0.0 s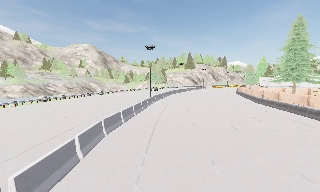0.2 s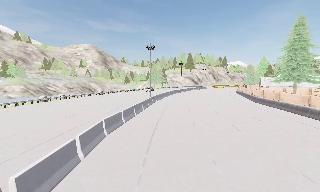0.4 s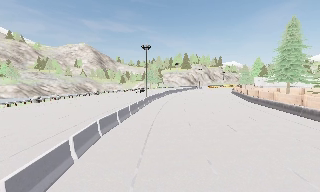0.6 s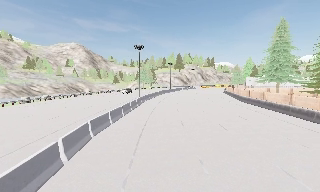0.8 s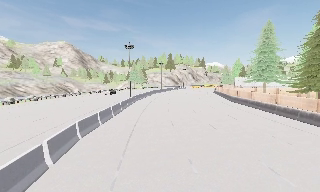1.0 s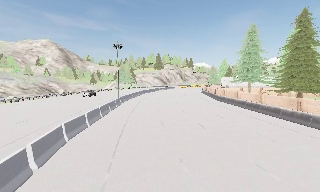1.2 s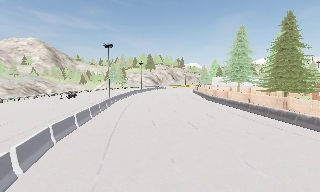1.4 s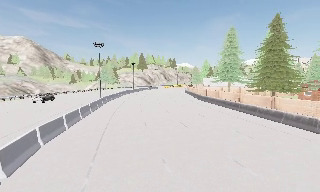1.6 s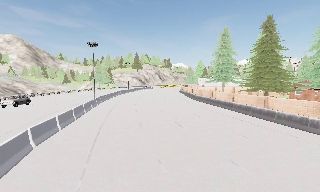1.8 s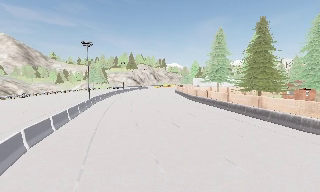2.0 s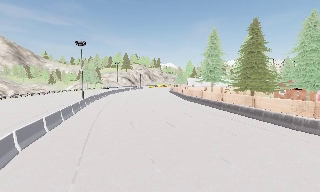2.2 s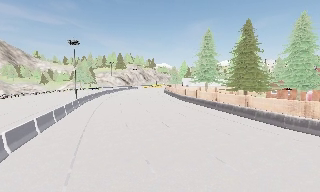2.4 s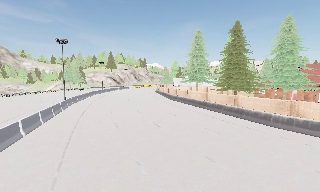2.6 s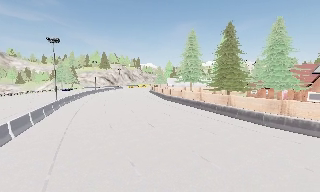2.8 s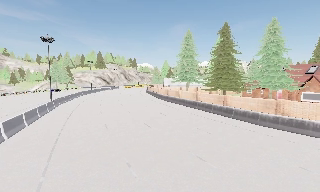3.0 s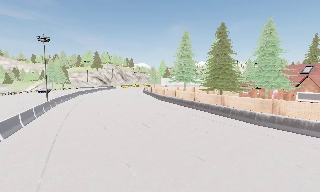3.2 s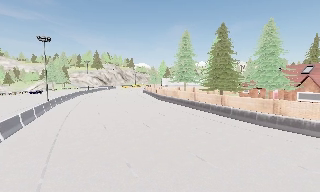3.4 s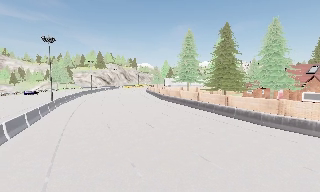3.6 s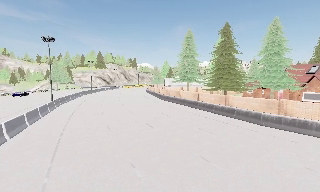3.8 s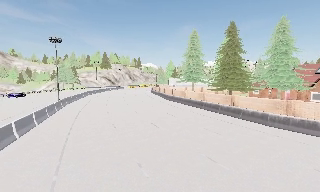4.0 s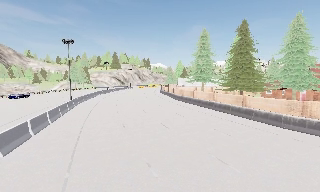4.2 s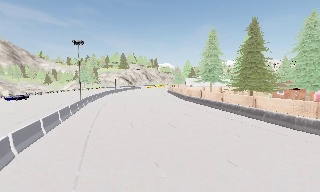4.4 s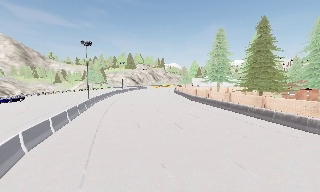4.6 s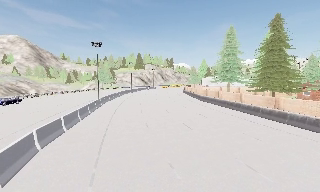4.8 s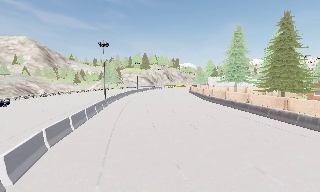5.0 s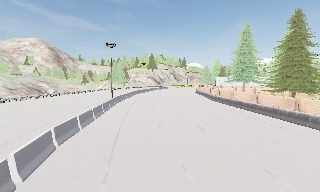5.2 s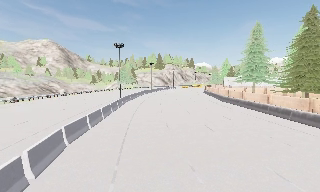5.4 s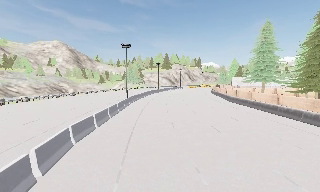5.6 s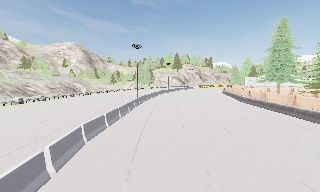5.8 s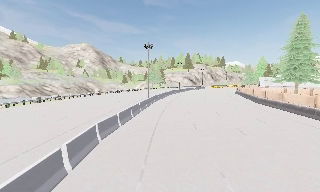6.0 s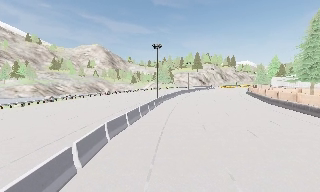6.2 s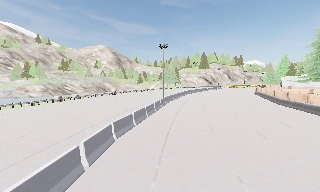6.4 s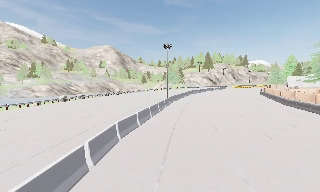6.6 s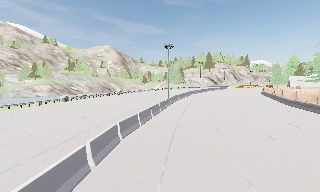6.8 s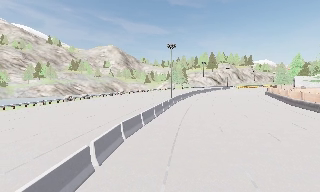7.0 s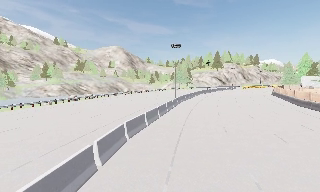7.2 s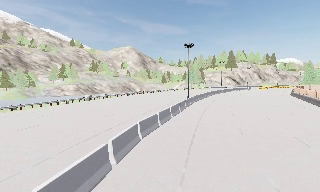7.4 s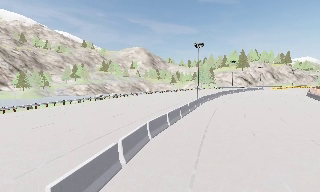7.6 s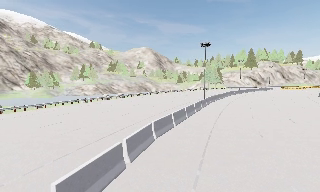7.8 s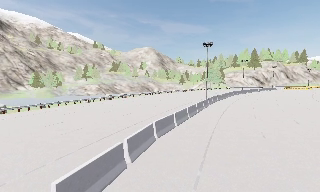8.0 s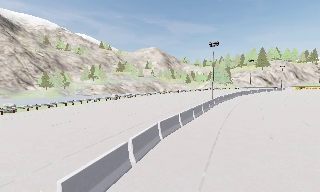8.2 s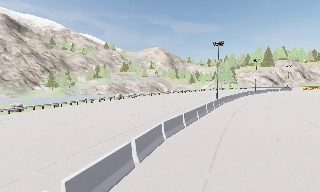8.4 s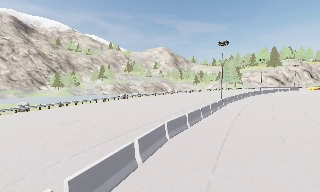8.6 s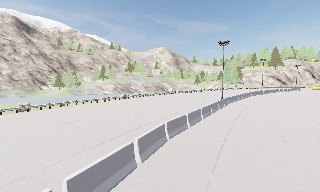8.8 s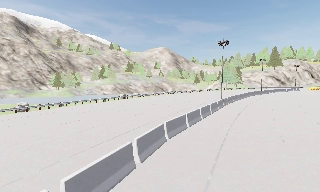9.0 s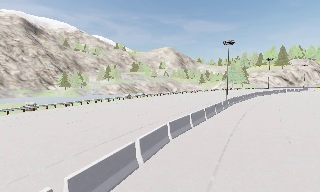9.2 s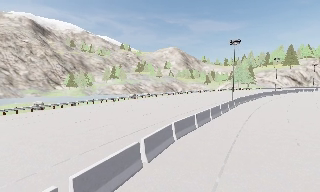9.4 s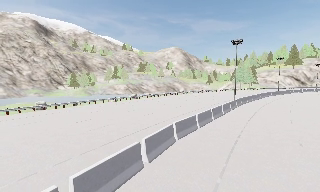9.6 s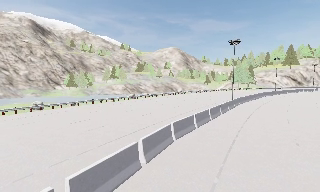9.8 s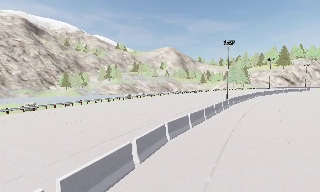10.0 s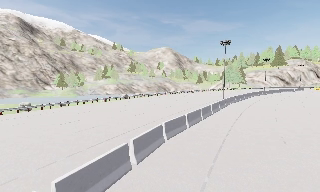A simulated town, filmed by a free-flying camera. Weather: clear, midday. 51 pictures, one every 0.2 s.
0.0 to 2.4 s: The scene slides to the left, as the camera pans about 25 degrees to its right.
2.4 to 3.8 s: The camera shifts only a little, or ends up much as it began.
3.8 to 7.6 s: The camera pans to its left, which is counterclockwise from overhead, by about 50 degrees. It travels forward, about 1 m.
7.6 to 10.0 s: The camera travels to its right, about 0.5 m.
The film runs forward here.
